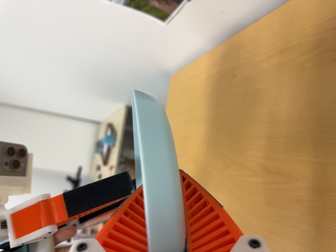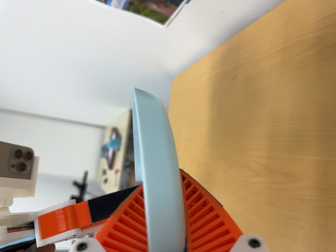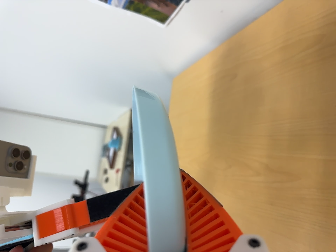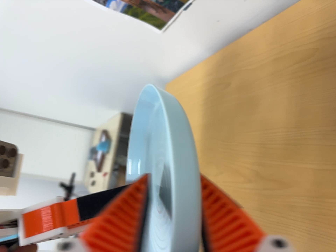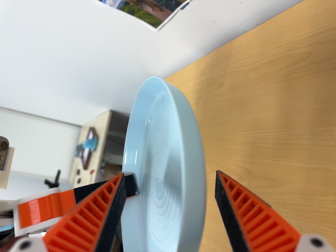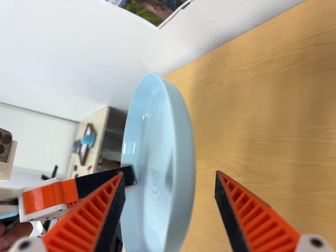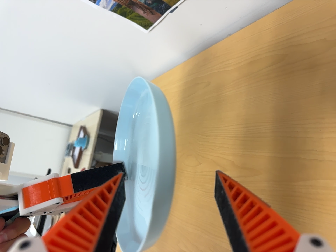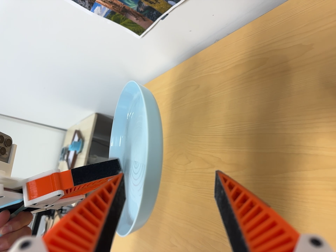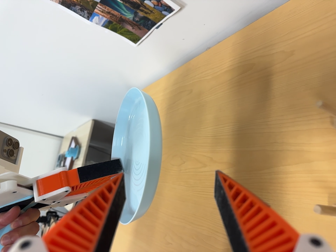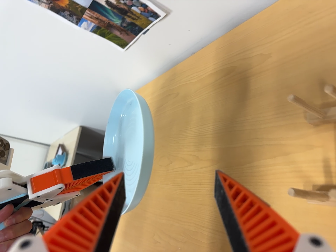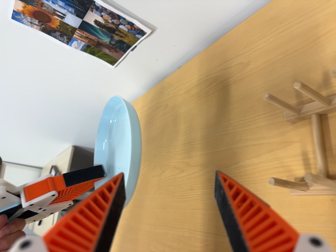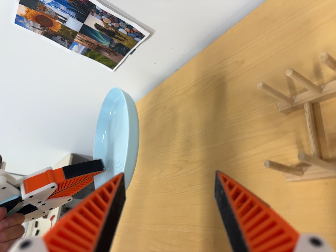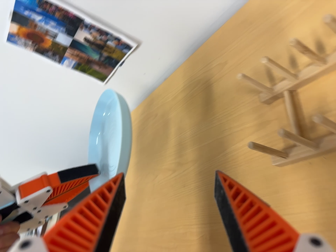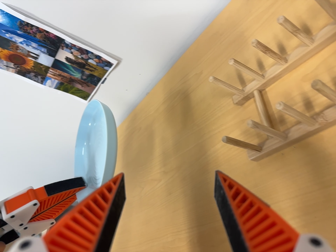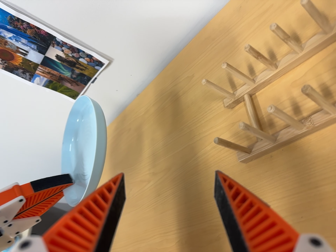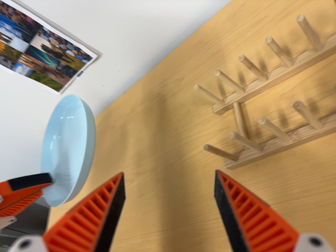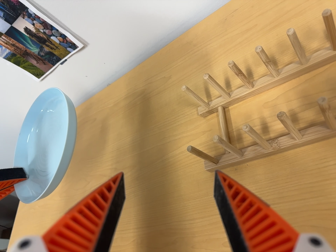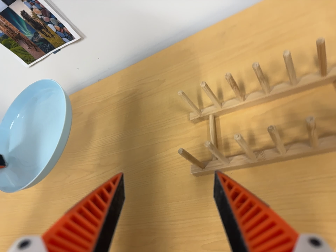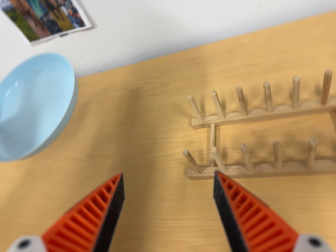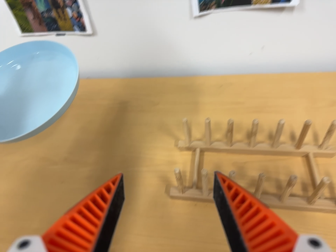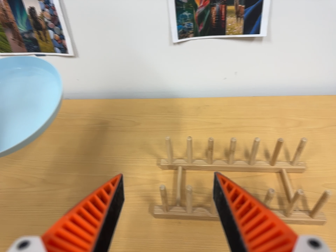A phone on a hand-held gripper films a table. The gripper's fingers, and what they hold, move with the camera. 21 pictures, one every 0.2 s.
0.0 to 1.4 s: The camera travels backward, about 7 cm, so what stands in front gets smaller.
1.4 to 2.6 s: The camera travels toward the bottom of its view and backward, about 18 cm. Its aim tips toward the top of its view by about 20 degrees. It rolls about its line of sight by about 10 degrees, and the scene rotates counterclockwise.
2.6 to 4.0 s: The camera pans to its right by about 40 degrees. It travels to its left, about 18 cm. Its aim tips toward the top of its view by about 15 degrees, and the scene shifts downward. It rolls about its line of sight by about 35 degrees, and the scene rotates clockwise.
The film runs backward here.
